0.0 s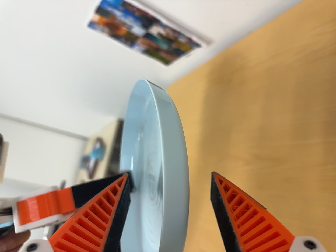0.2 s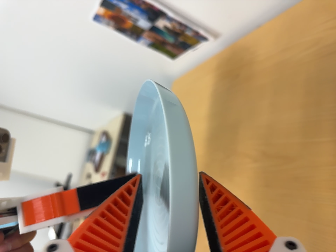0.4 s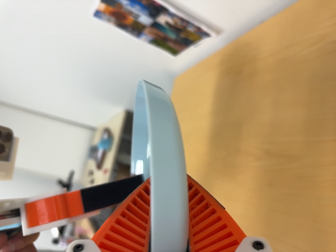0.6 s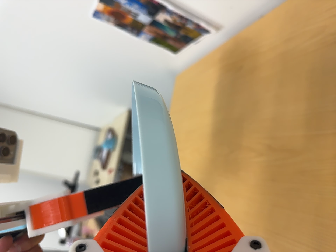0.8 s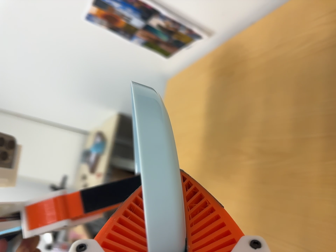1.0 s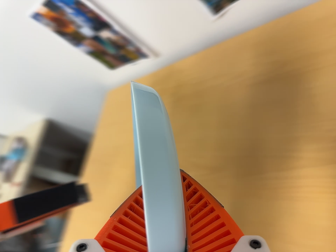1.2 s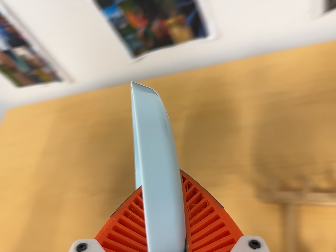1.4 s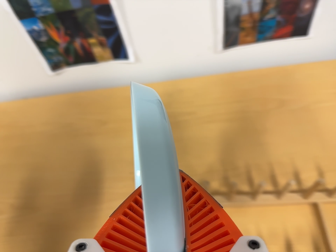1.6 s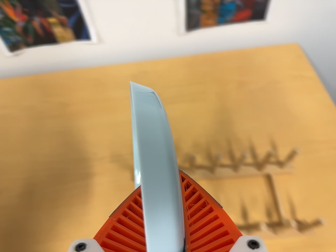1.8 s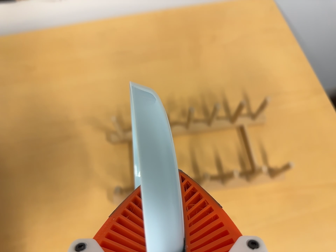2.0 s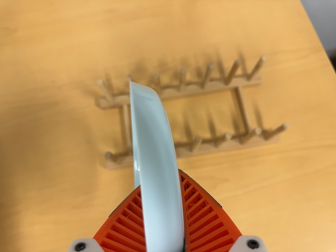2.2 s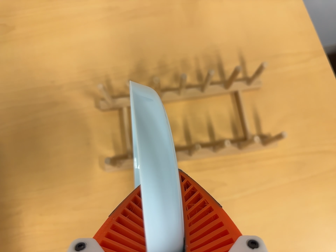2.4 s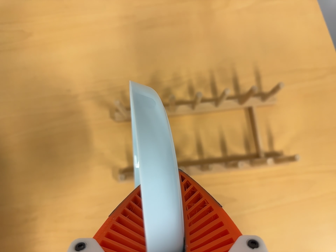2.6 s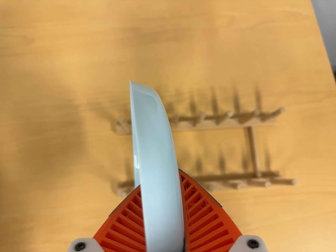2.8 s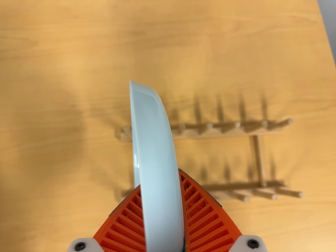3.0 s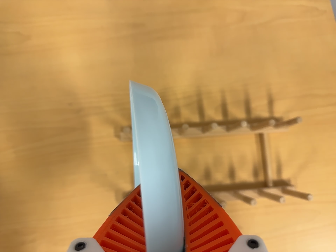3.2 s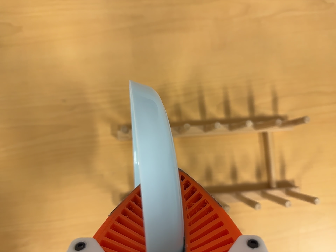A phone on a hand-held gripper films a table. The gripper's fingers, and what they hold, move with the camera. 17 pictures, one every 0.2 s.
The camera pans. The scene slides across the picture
to the left.
0.0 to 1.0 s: The scene slides to the left, as the camera pans about 15 degrees to its right.
1.0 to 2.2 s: The camera swings to its right by about 50 degrees, and the scene slides to the left. It travels backward, about 9 cm. Its aim tips toward the bottom of its view by about 10 degrees, and the scene shifts upward.
2.2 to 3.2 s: The camera travels toward the top of its view and to its left, about 12 cm.
The film runs forward here.
